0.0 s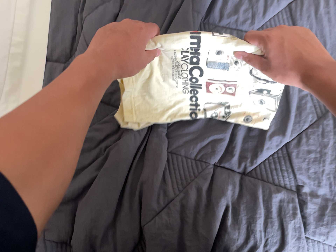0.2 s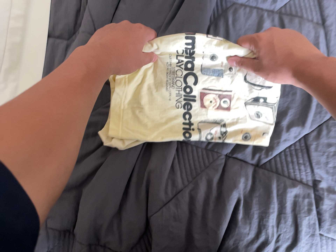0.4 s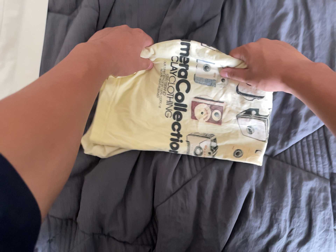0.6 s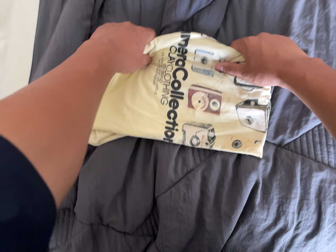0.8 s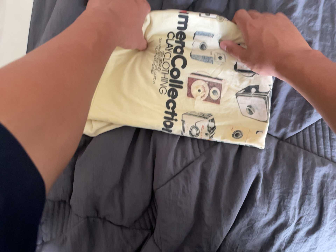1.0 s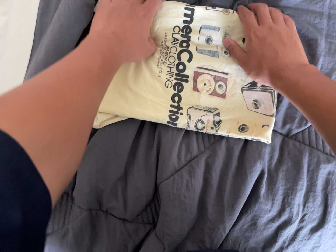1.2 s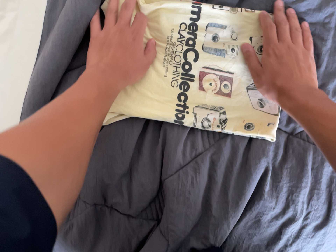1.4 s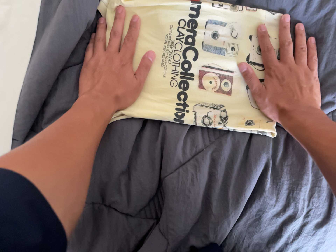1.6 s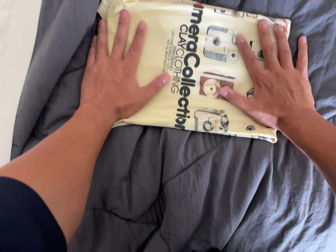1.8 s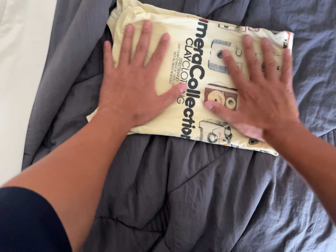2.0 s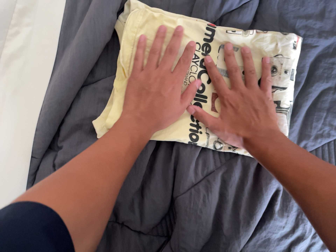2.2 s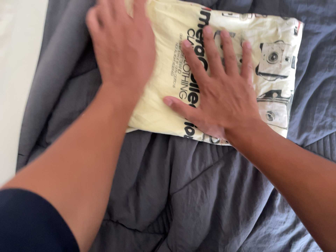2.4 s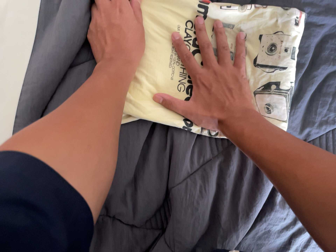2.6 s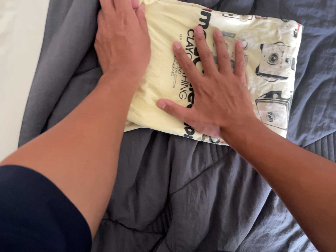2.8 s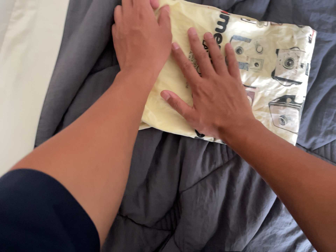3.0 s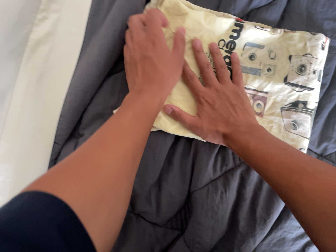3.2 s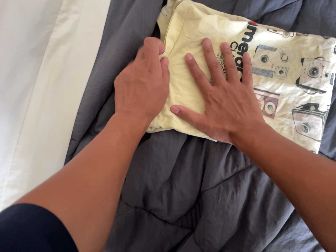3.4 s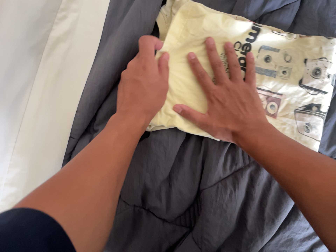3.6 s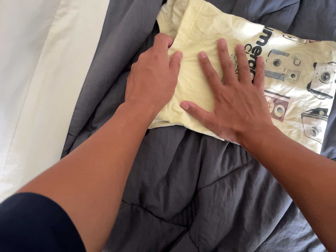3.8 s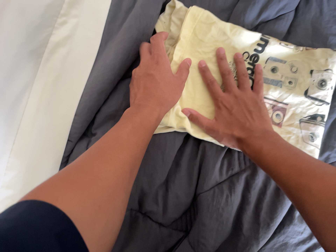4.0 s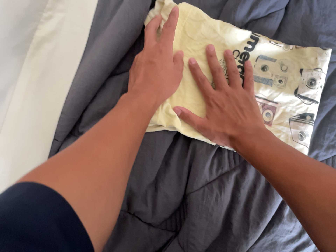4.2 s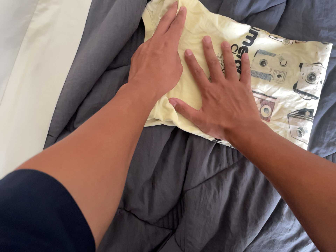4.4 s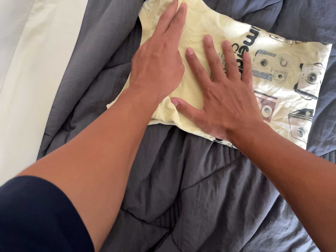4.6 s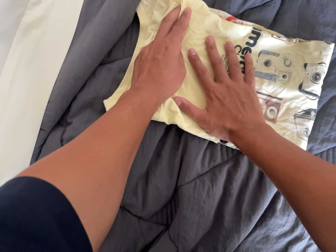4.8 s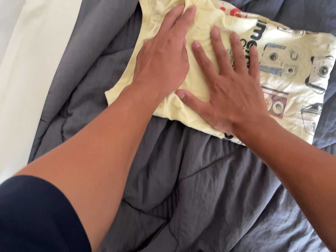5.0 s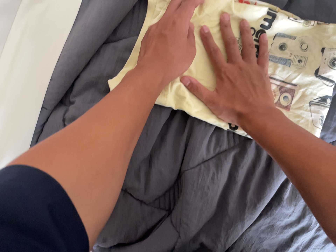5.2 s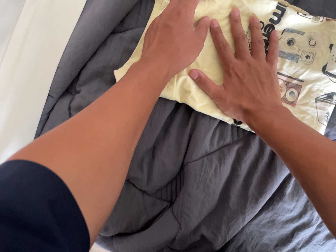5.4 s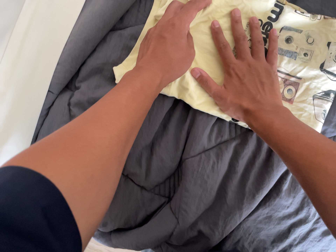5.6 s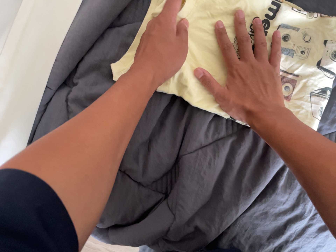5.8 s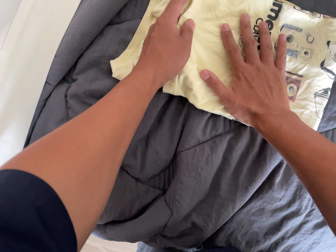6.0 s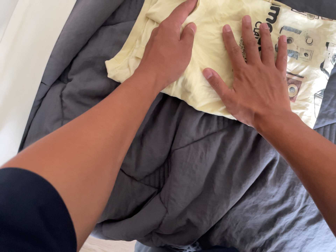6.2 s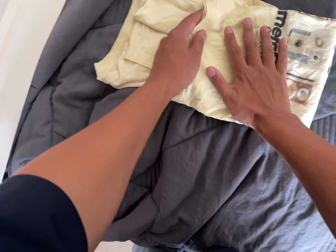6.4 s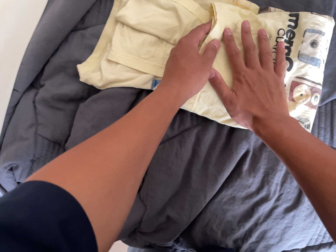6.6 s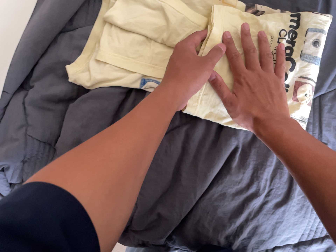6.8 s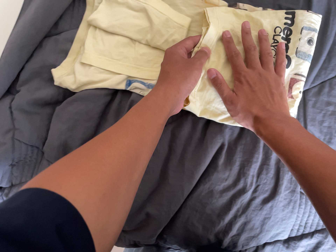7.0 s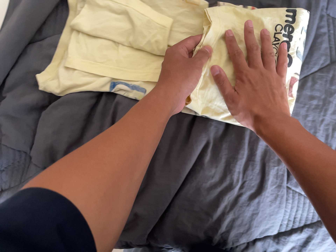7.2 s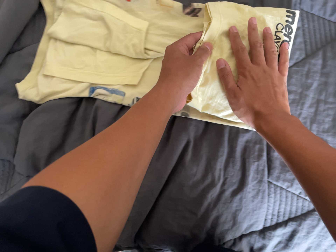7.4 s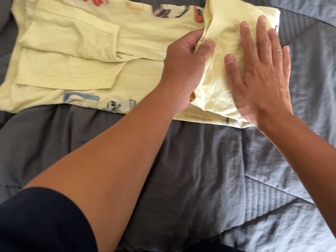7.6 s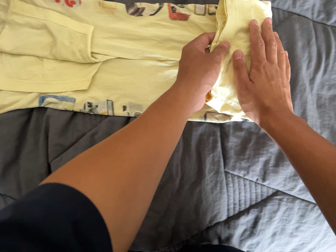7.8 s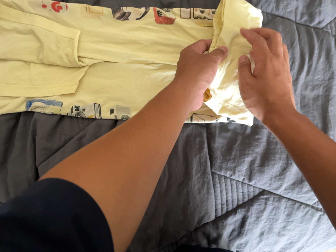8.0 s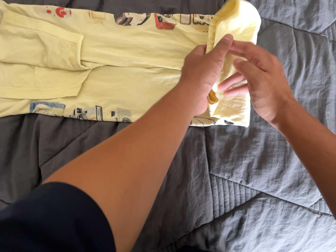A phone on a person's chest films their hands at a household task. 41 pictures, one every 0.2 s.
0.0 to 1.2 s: The camera travels forward, about 12 cm, so what stands in front looms larger. Its aim tips toward the bottom of its view by about 10 degrees, and the scene shifts upward.
1.2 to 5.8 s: The camera travels to its left, about 7 cm, so close, fixed things drift to the right. It rolls about its line of sight by about 10 degrees, and the scene rotates clockwise.
5.8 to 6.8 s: The camera travels to its right, about 10 cm, so close, fixed things drift to the left.
6.8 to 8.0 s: The camera travels to its right, about 16 cm, so close, fixed things drift to the left. It rolls about its line of sight by about 10 degrees, and the scene rotates counterclockwise.
The film runs backward here.
